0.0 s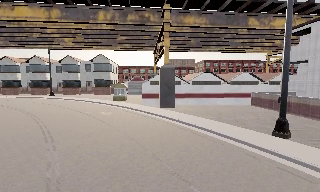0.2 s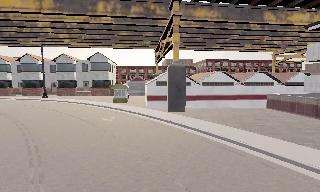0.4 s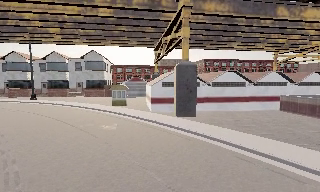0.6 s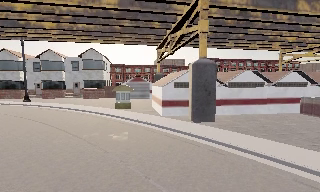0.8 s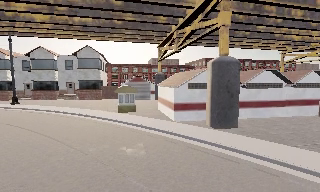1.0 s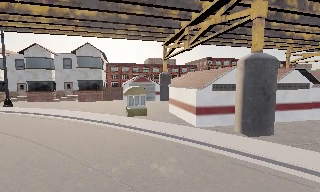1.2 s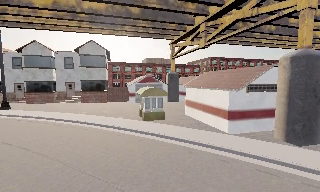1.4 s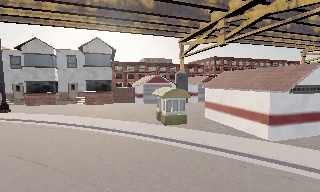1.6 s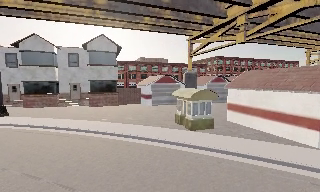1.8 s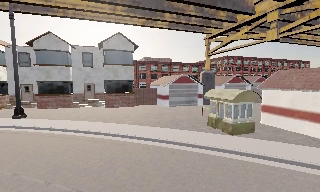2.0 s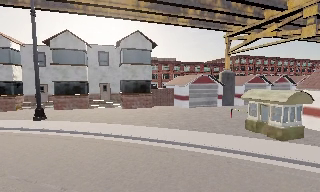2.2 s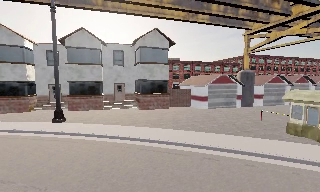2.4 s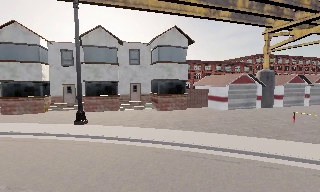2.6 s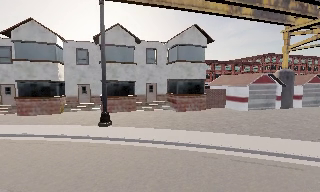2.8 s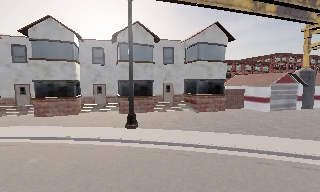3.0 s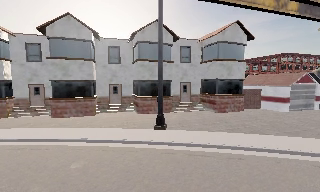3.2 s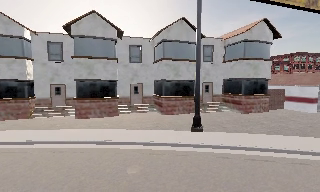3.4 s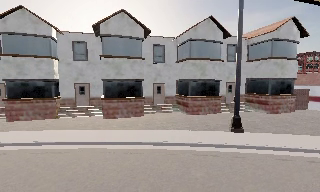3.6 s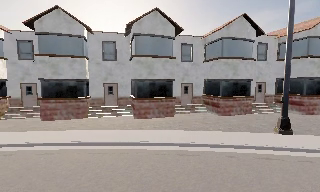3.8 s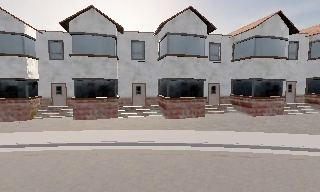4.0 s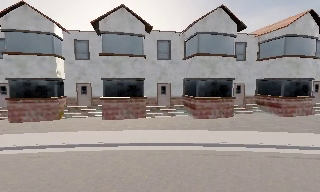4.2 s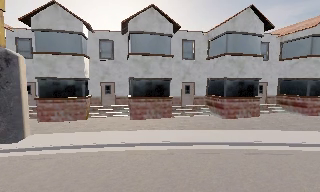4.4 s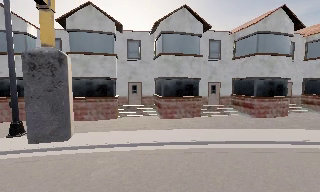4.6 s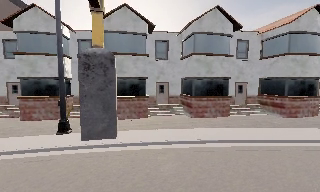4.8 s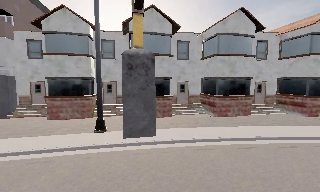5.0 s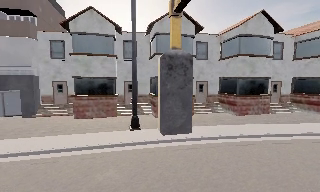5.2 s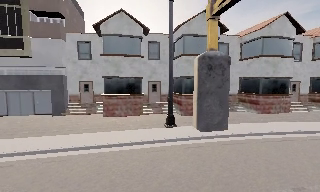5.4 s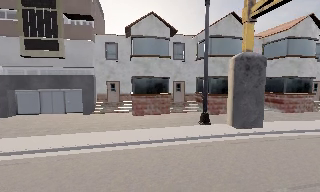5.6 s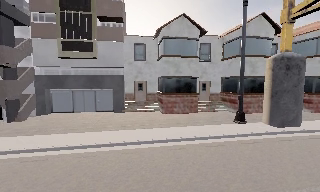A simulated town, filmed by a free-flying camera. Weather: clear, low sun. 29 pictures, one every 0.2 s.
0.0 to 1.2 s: The camera pans to its right, which is clockwise from overhead, by about 10 degrees. It travels forward and to its left, about 14 m, so what stands in front looms larger.
1.2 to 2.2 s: The camera travels to its left and forward, about 11 m, so close, fixed things drift to the right.
2.2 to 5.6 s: The camera travels to its left, about 40 m, so close, fixed things drift to the right.
The film runs forward here.
